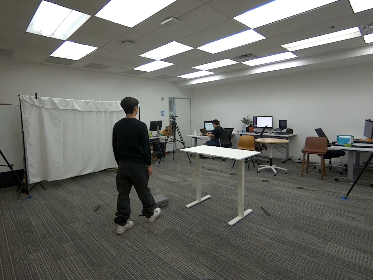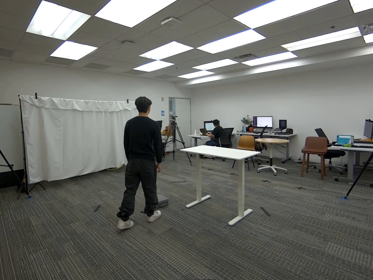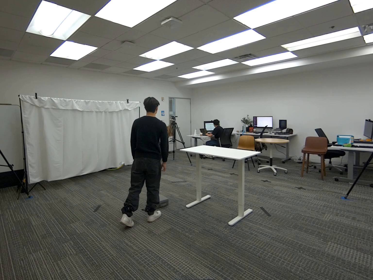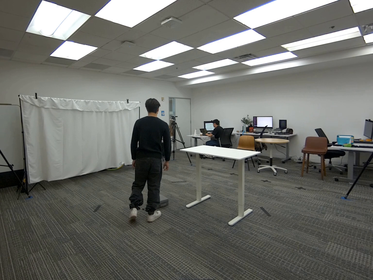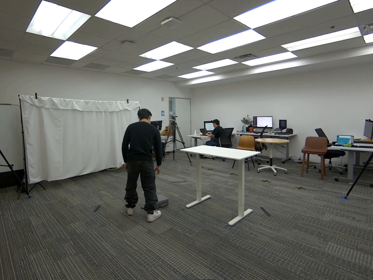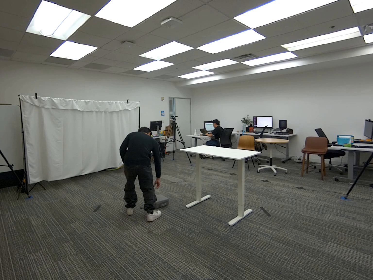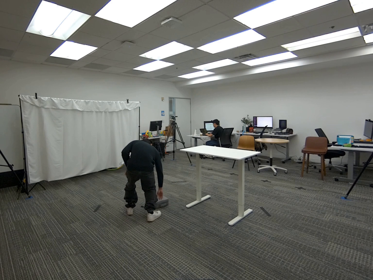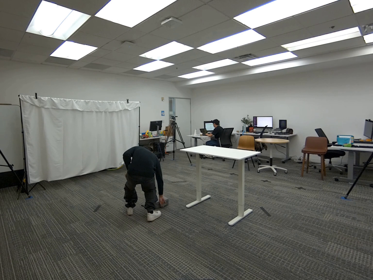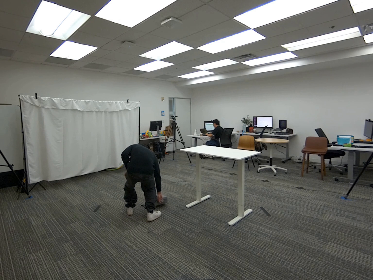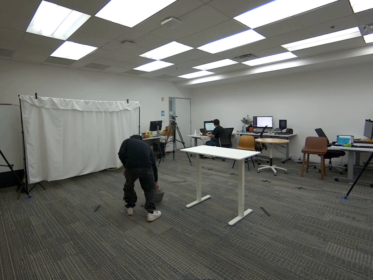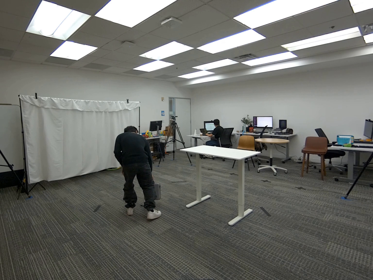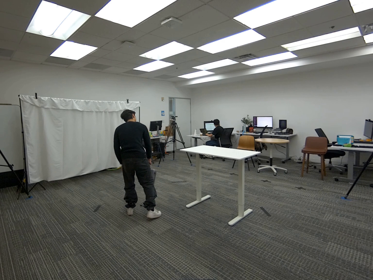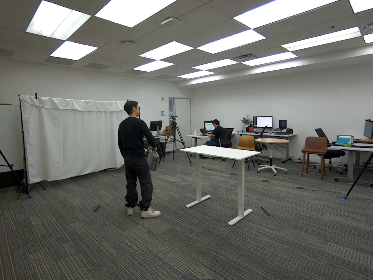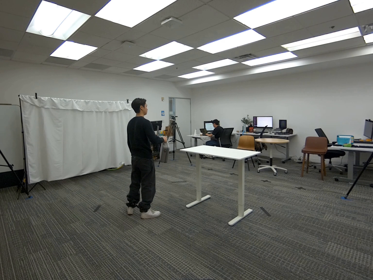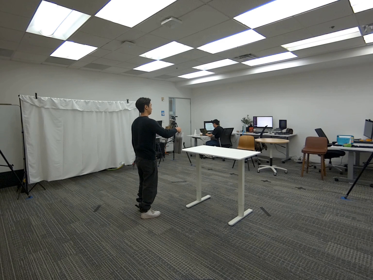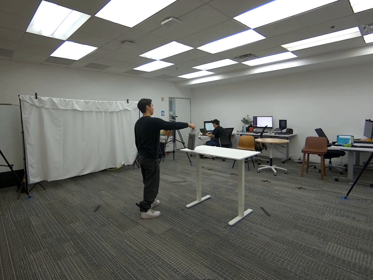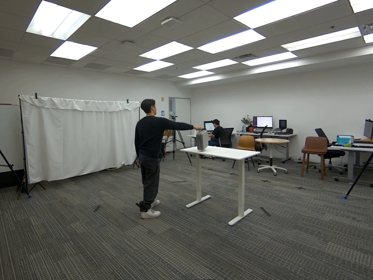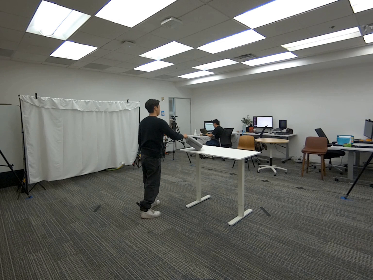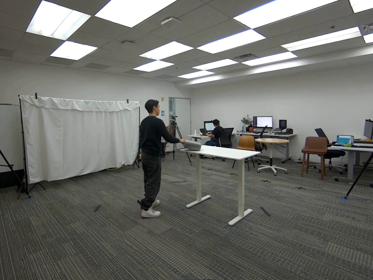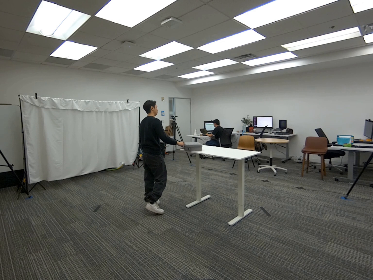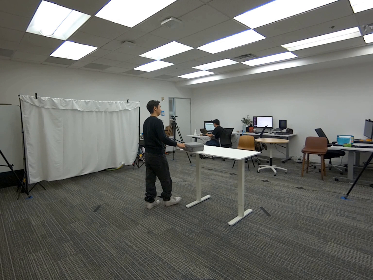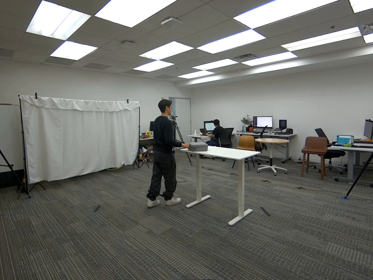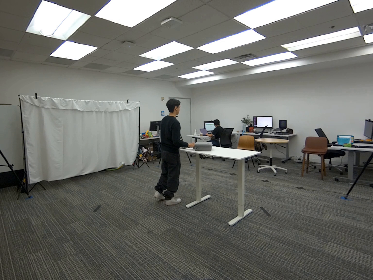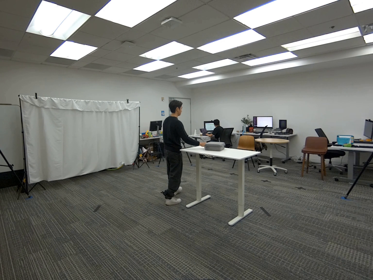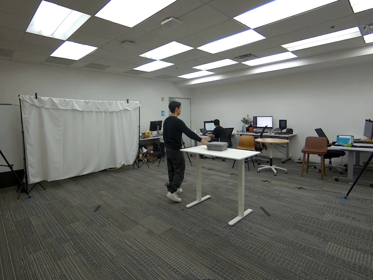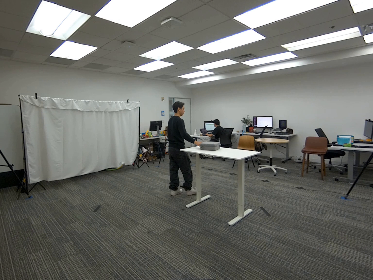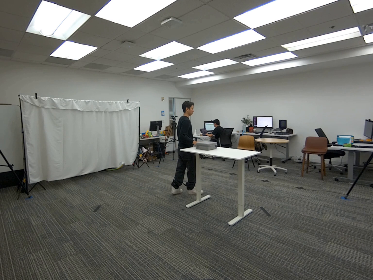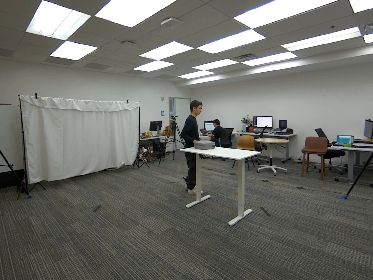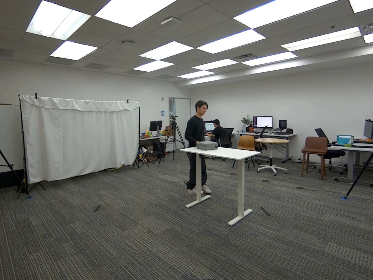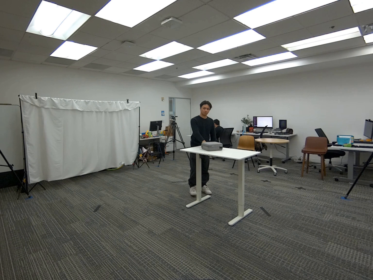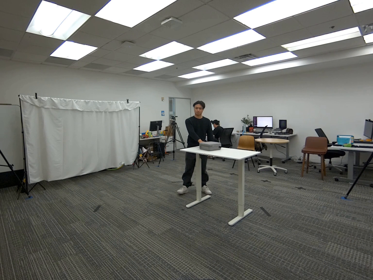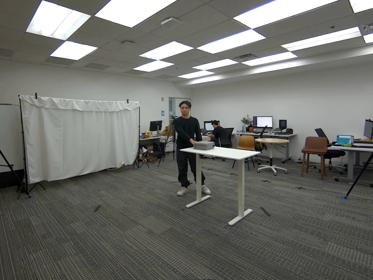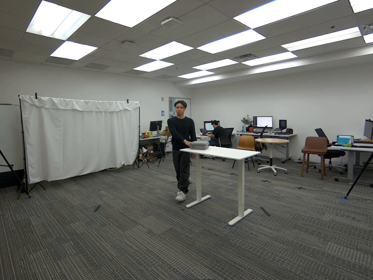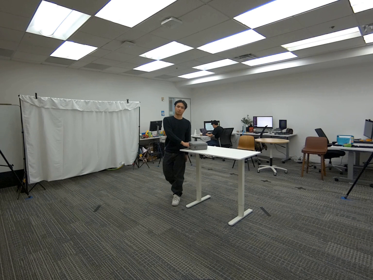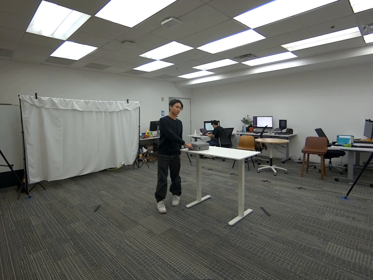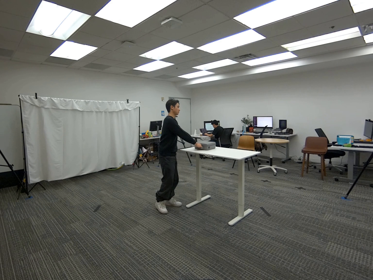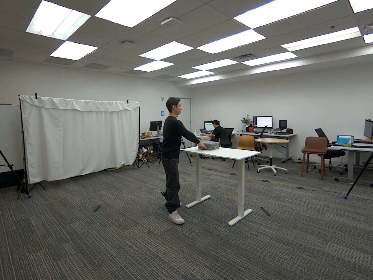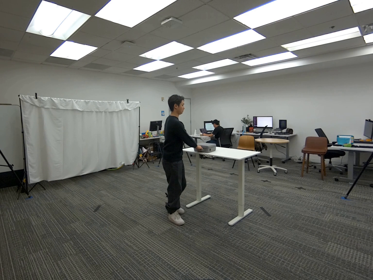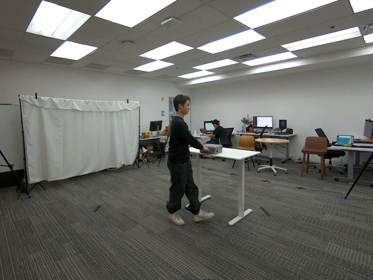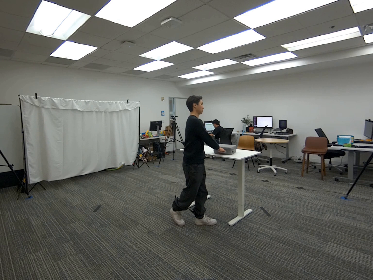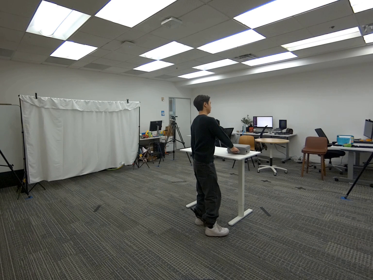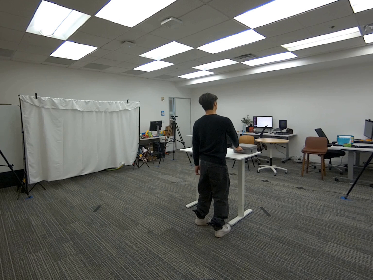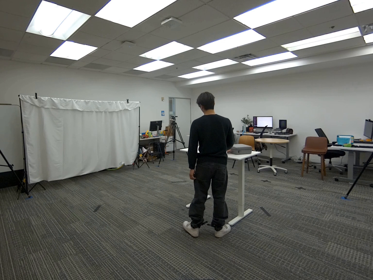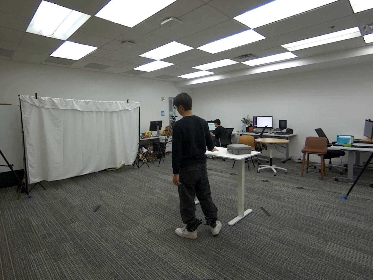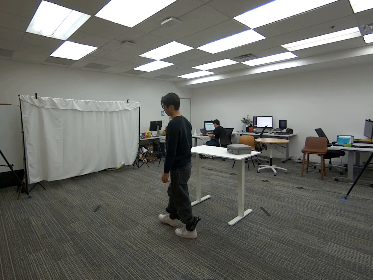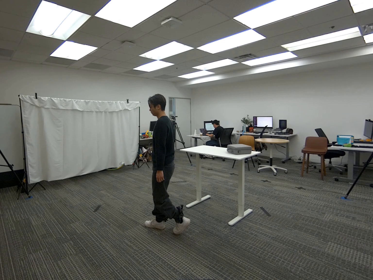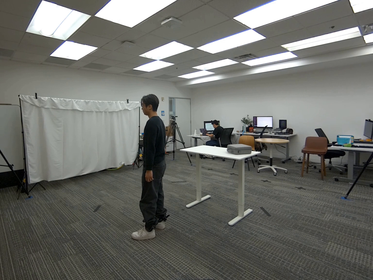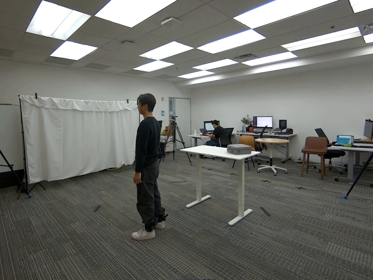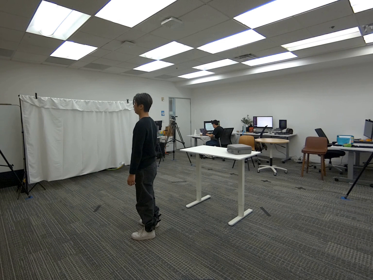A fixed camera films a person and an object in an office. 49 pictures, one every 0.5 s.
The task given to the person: Walk to the gray case on the floor. Using your right hand, grasp the handle and lift the case onto the white desk. Without releasing the handle, continue sliding the case across the surface of the desk while walking around the desk, maintaining continuous contact with the case until the end of the sequence.
